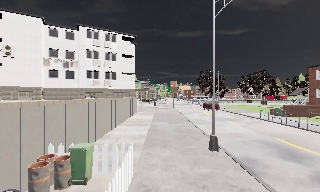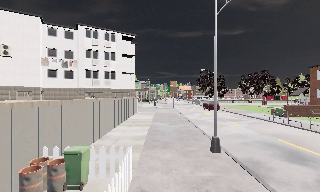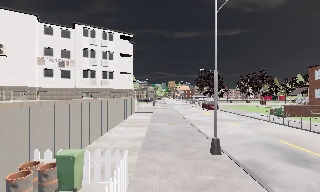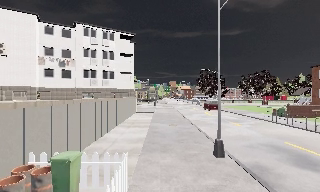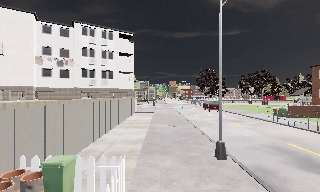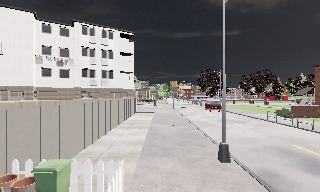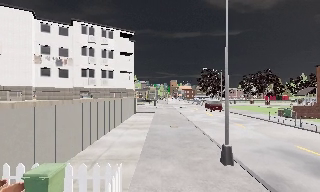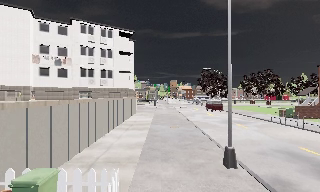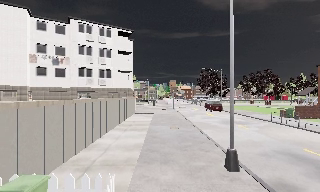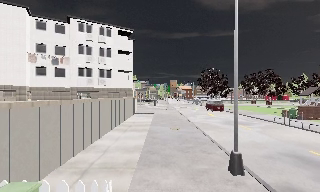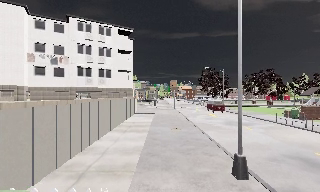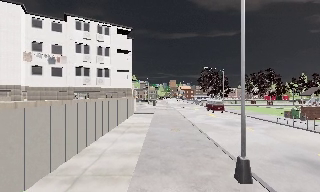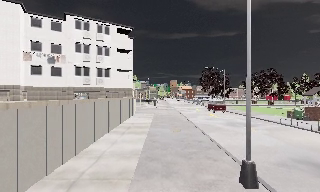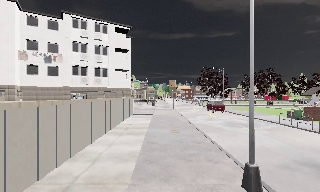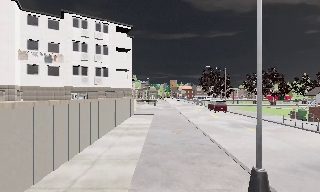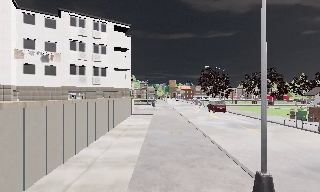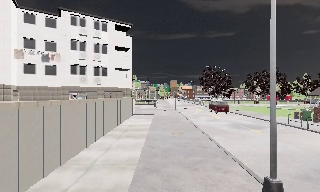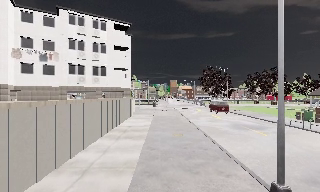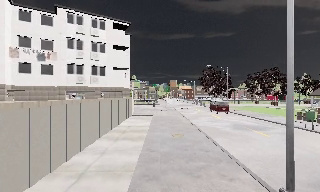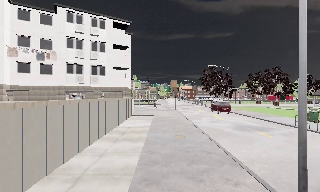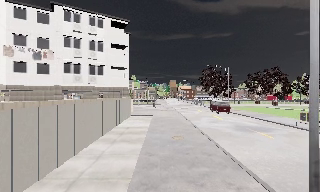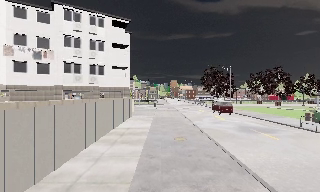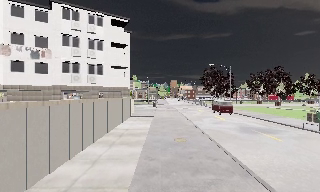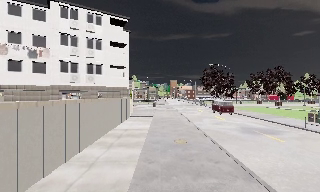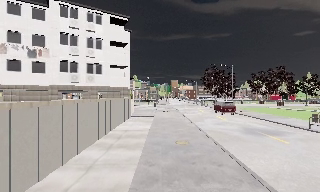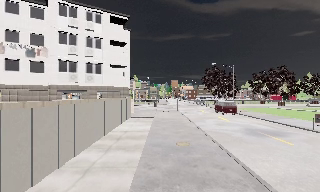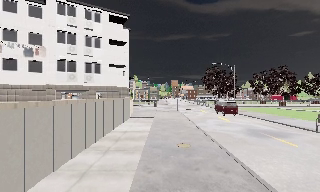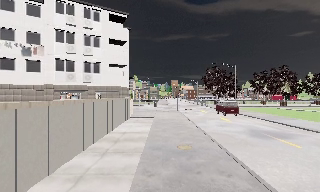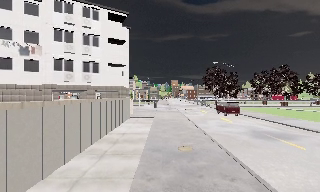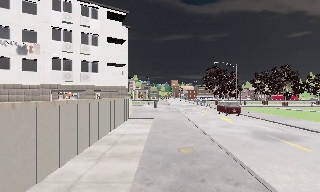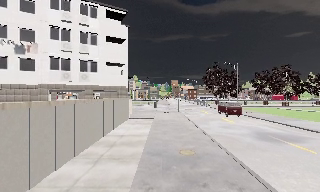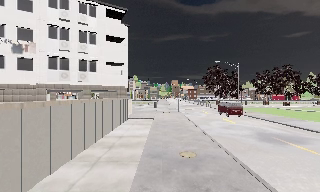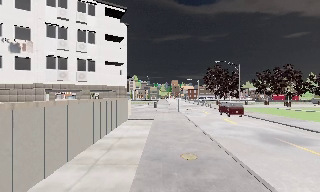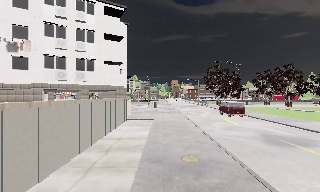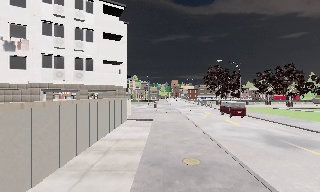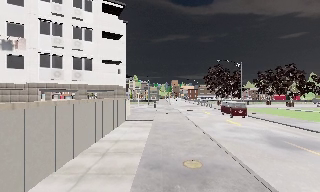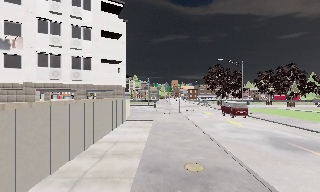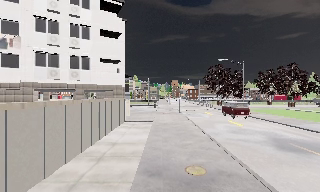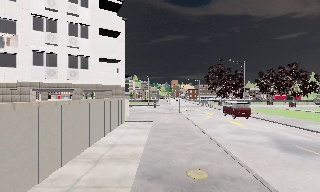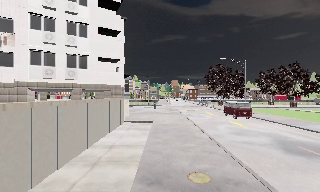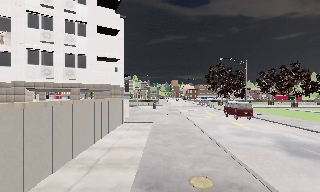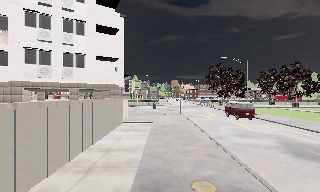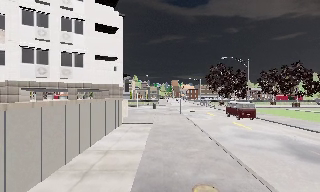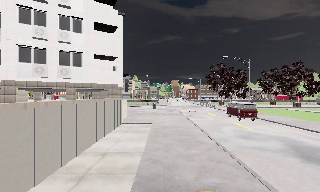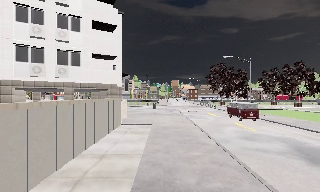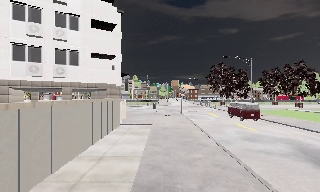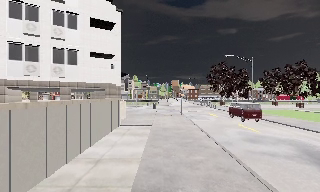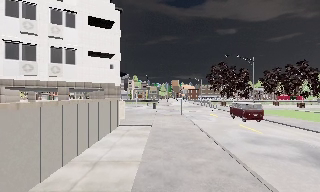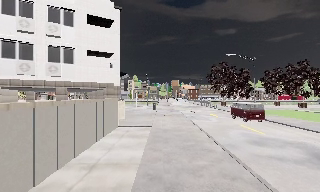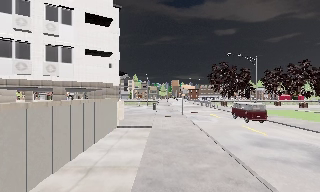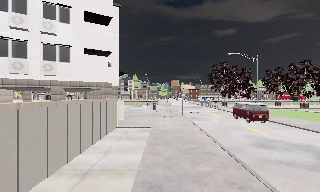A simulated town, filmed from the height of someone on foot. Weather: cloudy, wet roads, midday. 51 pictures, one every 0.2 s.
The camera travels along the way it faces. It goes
forward.
0.0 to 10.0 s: The camera travels forward, about 12 m, so what stands in front looms larger.
The film runs forward here.
